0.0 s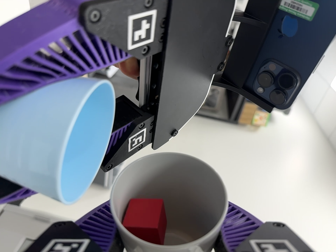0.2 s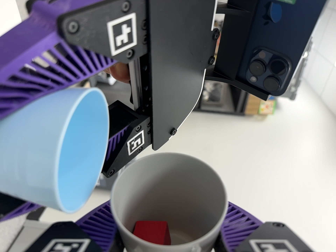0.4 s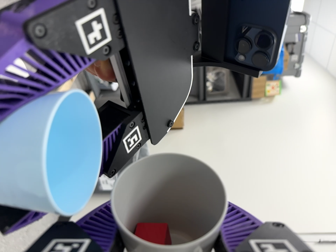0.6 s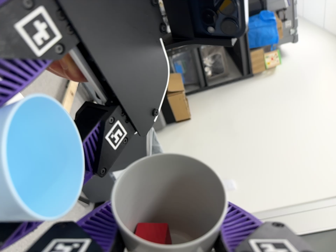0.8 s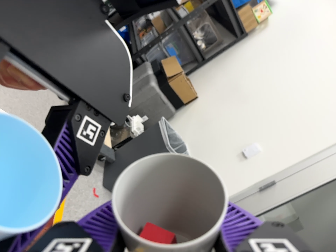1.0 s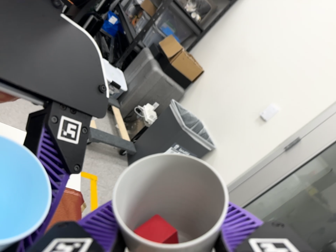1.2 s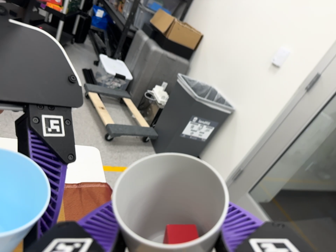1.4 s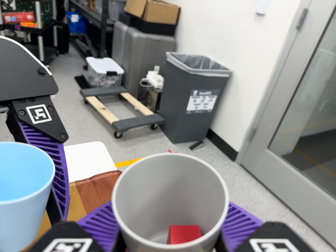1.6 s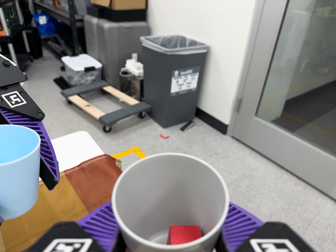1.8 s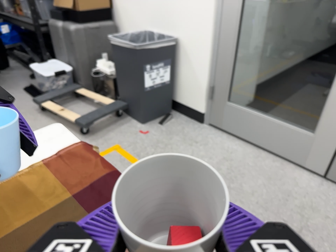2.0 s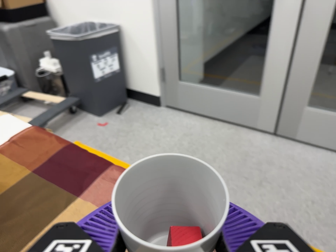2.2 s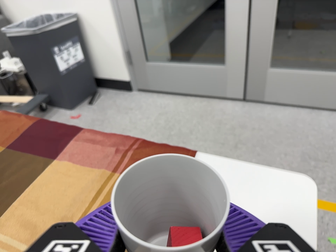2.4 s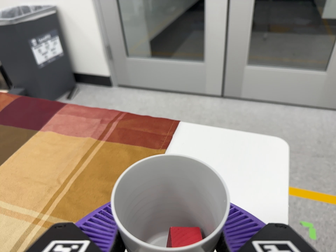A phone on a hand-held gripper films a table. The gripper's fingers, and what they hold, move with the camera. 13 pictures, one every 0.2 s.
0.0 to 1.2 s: The camera pans to its left by about 20 degrees. It travels to its right and toward the bottom of its view, about 14 cm. Its aim tips toward the bottom of its view by about 15 degrees, and the scene shifts upward. It rolls about its line of sight by about 75 degrees, and the scene rotates counterclockwise.
1.2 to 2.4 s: The camera pans to its right by about 20 degrees. It travels toward the bottom of its view, to its right and backward, about 36 cm, so close, fixed things drift upward. Its aim tips toward the bottom of its view by about 10 degrees, and the scene shifts upward. It rolls about its line of sight by about 50 degrees, and the scene rotates counterclockwise.
The film runs backward here.
